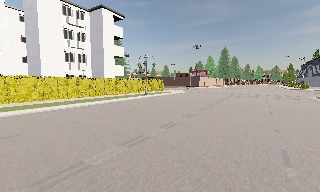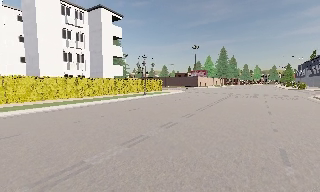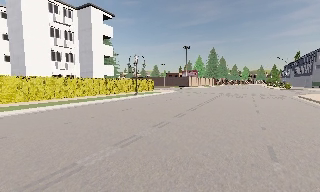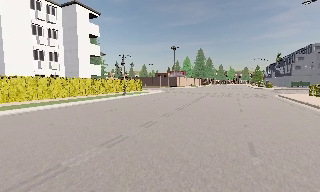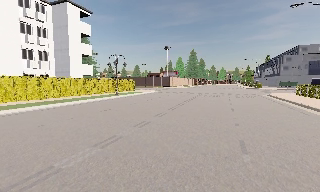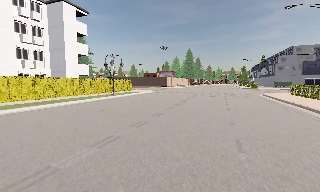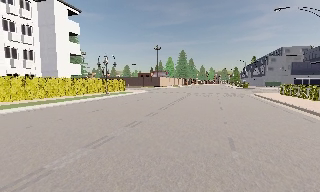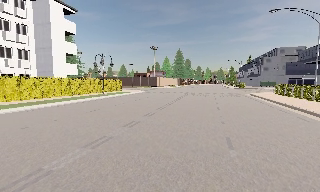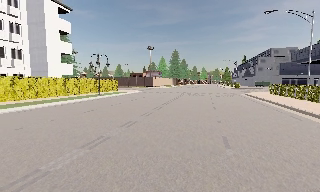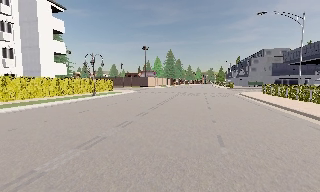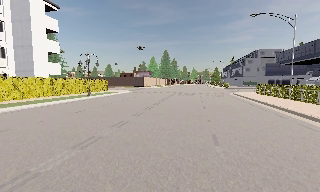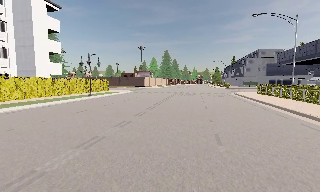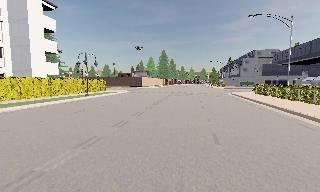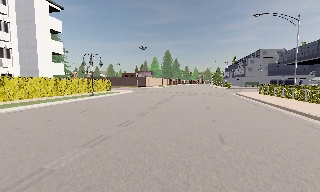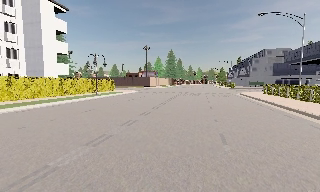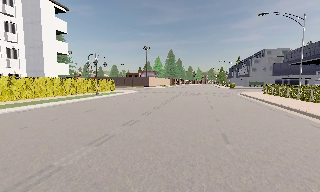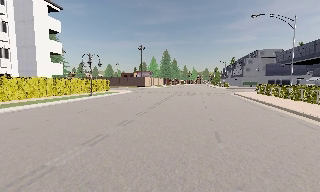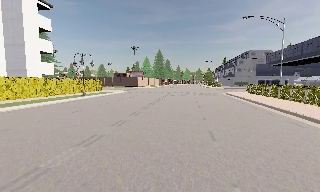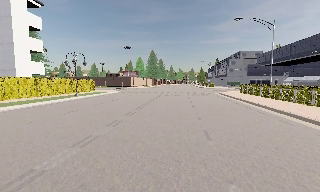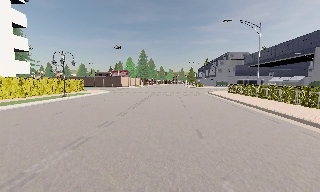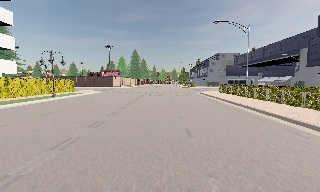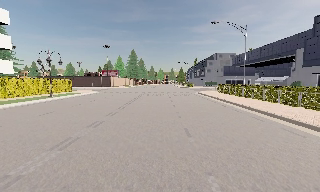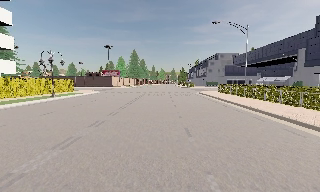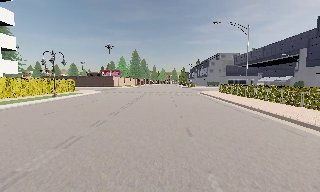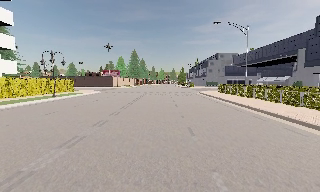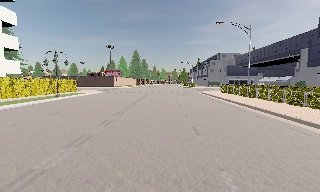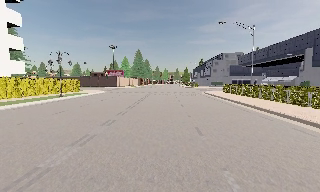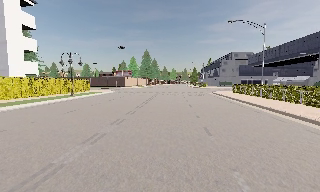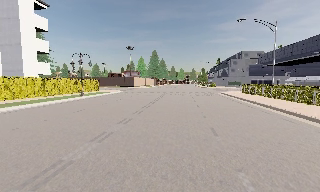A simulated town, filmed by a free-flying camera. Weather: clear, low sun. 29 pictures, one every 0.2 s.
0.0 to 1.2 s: The scene slides to the left, as the camera pans about 15 degrees to its right.
1.2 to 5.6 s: The camera pans to its right, which is clockwise from overhead, by about 10 degrees. It travels backward and to its left, about 1 m, so what stands in front gets smaller.
The film runs backward here.
